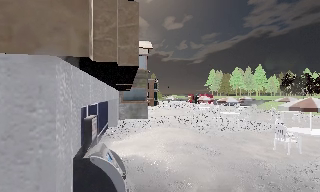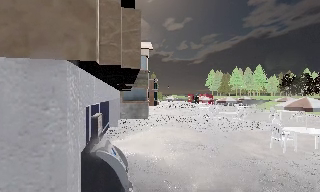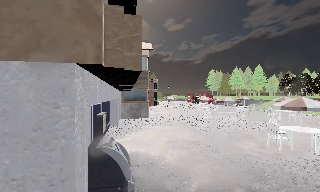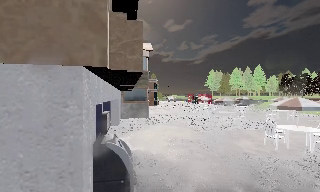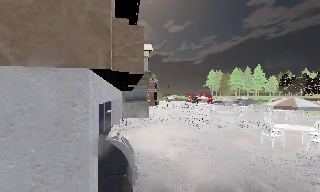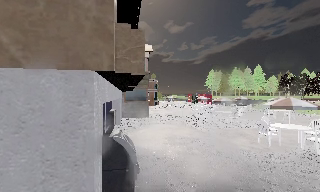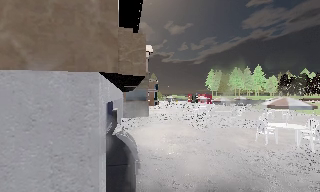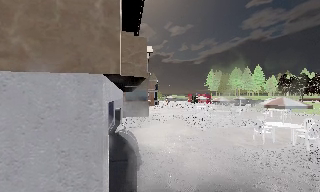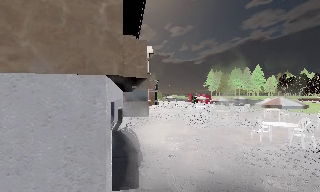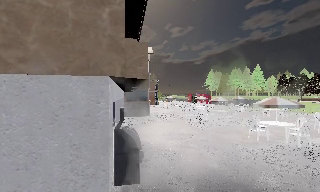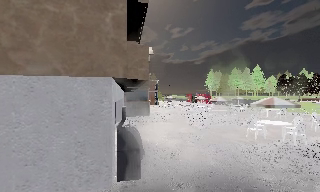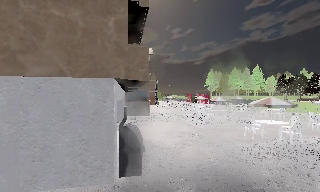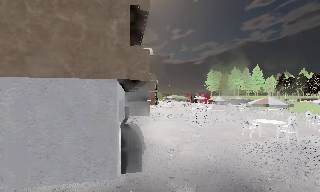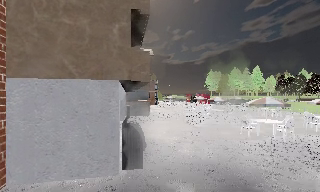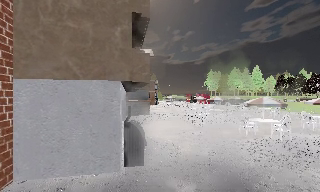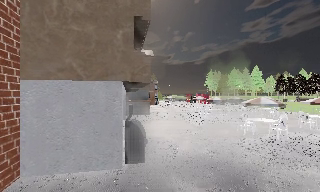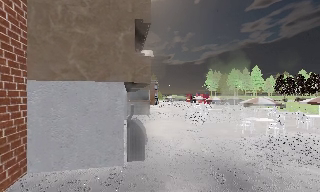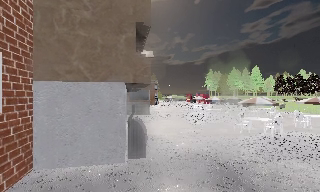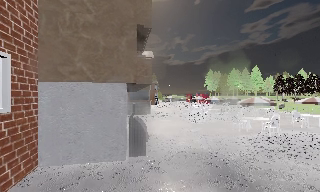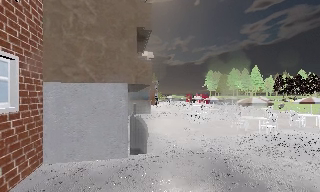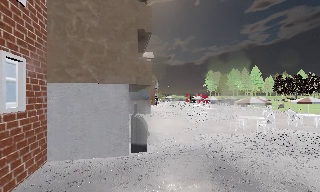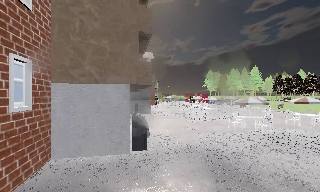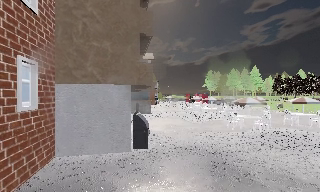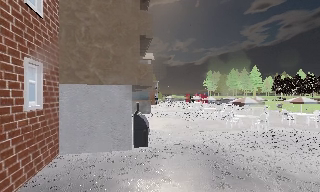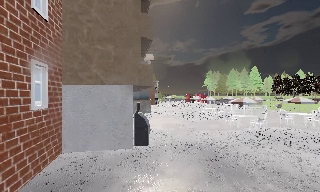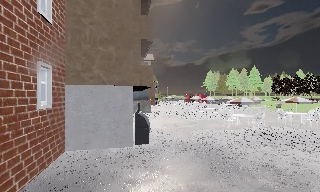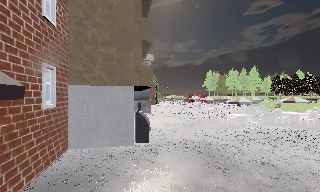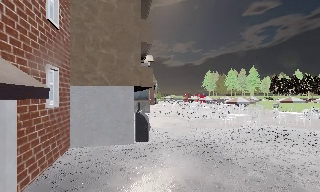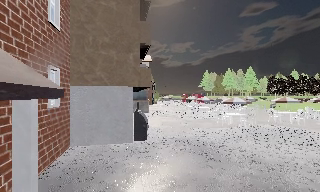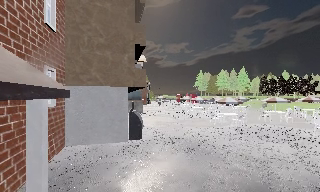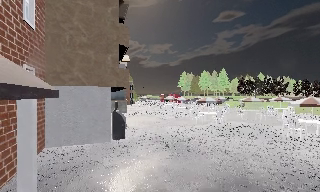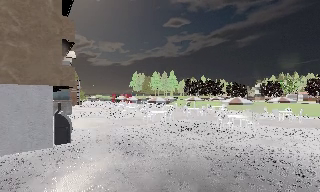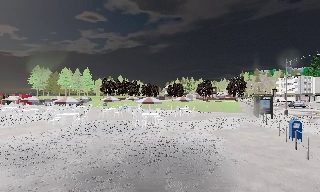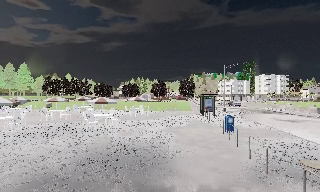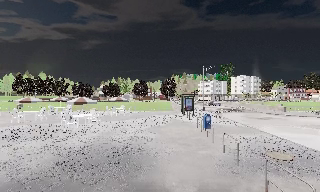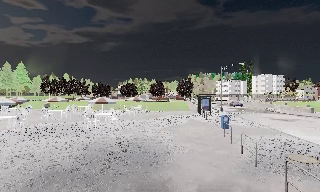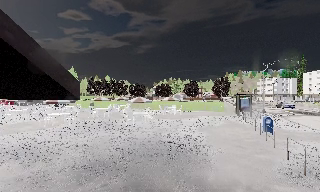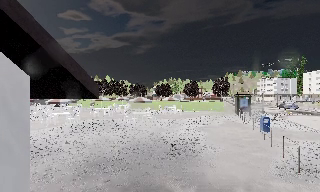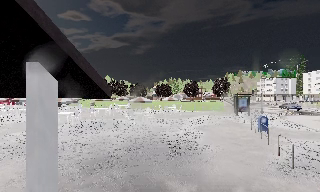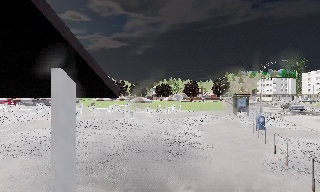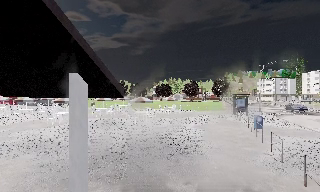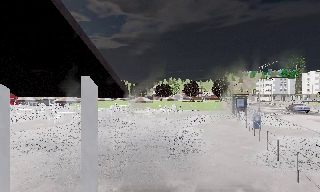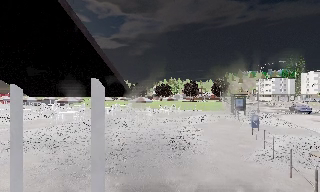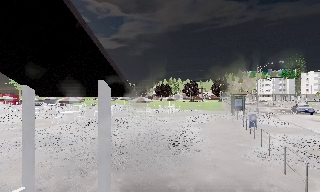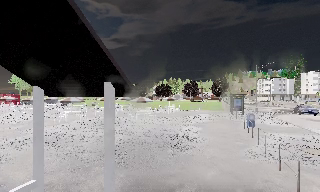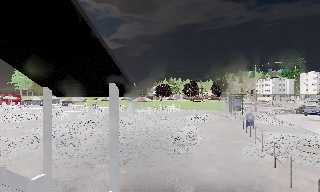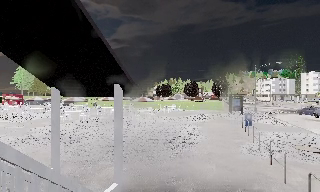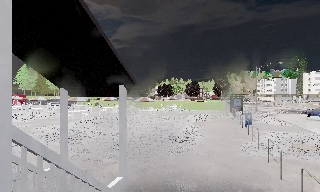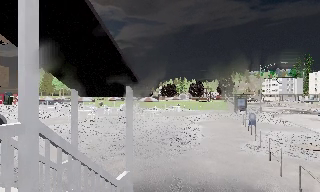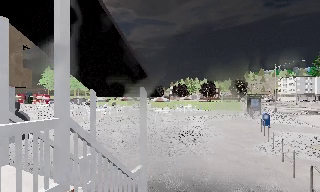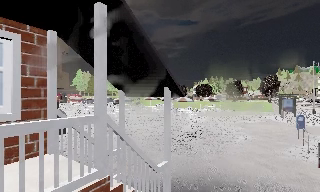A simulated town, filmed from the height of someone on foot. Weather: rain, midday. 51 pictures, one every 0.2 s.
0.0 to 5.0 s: The camera travels backward, about 6 m, so what stands in front gets smaller.
5.0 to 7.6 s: The scene slides to the left, as the camera pans about 60 degrees to its right. It travels backward, about 3 m.
7.6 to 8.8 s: The camera travels backward, about 1.5 m, so what stands in front gets smaller.
8.8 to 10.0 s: The scene slides to the right, as the camera pans about 15 degrees to its left. It travels backward, about 1.5 m, so what stands in front gets smaller.
The film runs backward here.
